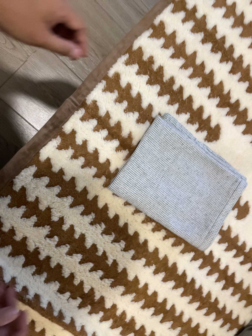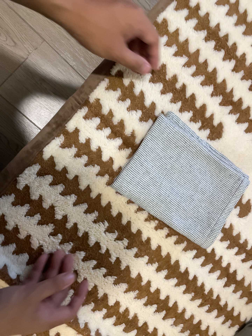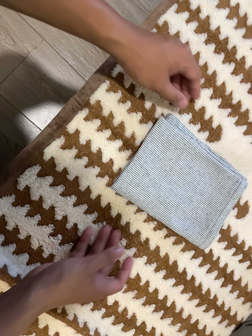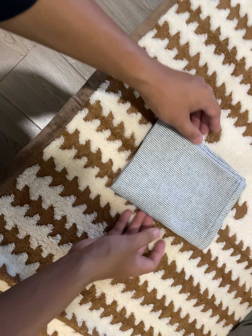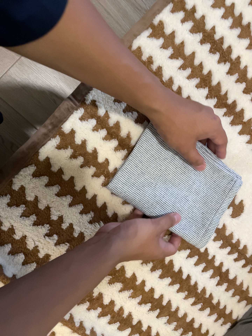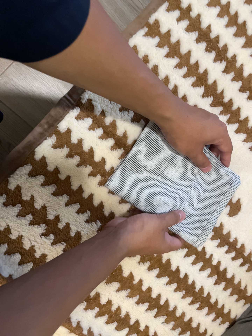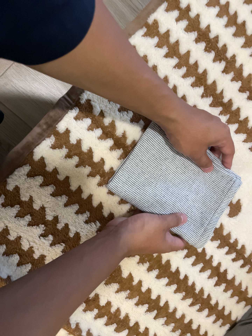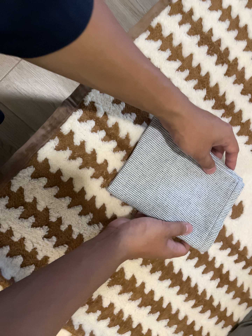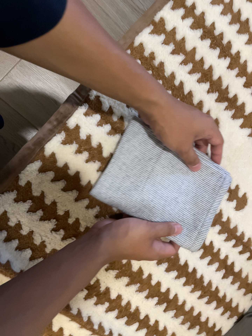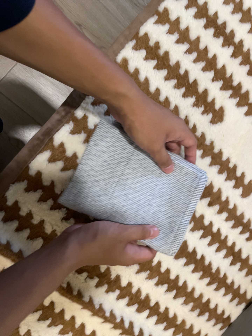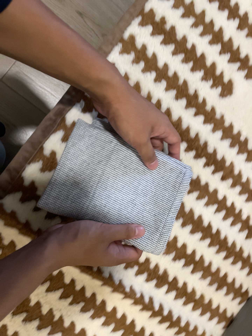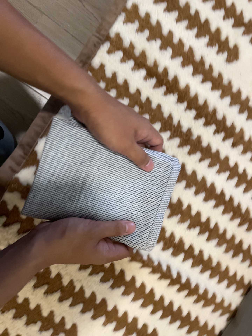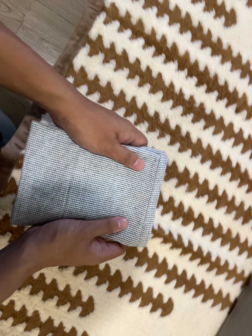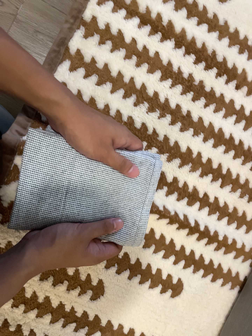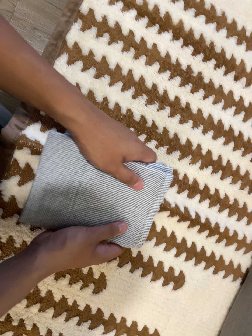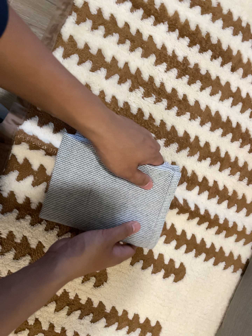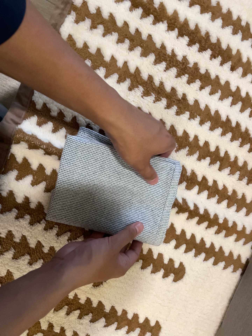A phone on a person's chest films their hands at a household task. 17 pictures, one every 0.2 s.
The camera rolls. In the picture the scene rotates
counterclockwise.
The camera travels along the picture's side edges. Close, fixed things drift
upward.
0.0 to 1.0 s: The camera keeps its place and its aim.
1.0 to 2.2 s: The camera travels toward the bottom of its view and to its left, about 12 cm, so close, fixed things drift upward. It rolls about its line of sight by about 10 degrees, and the scene rotates counterclockwise.
2.2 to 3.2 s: The camera travels toward the bottom of its view, about 8 cm, so close, fixed things drift upward. It rolls about its line of sight by about 10 degrees, and the scene rotates counterclockwise.
The film runs backward here.
